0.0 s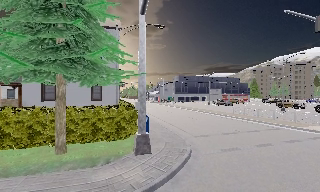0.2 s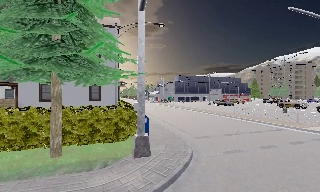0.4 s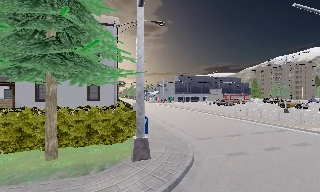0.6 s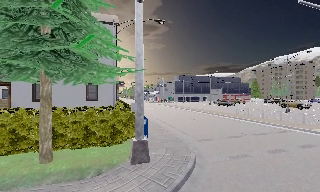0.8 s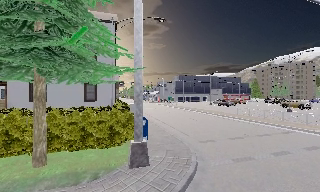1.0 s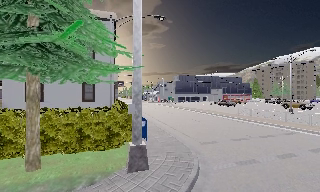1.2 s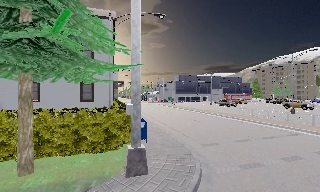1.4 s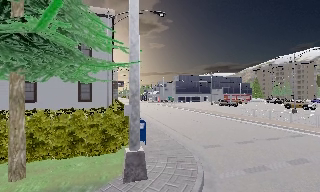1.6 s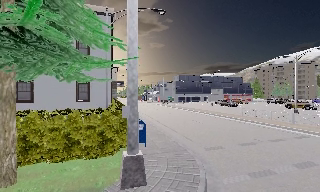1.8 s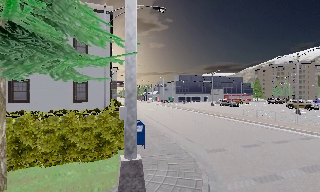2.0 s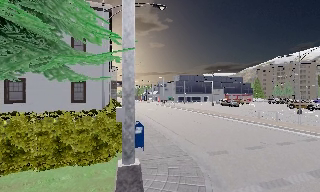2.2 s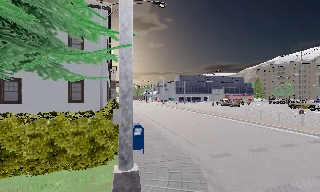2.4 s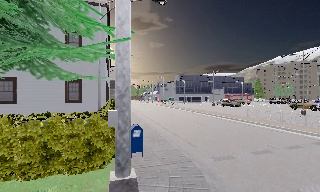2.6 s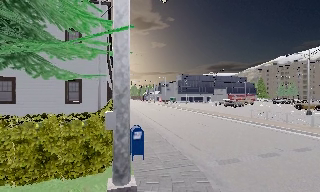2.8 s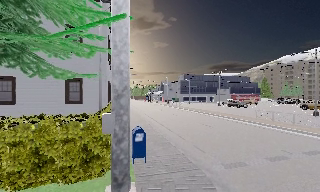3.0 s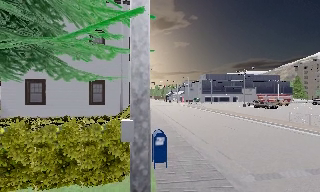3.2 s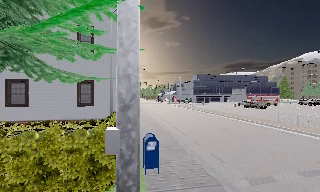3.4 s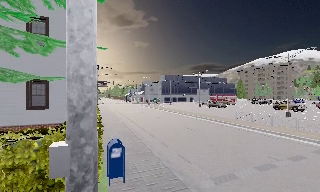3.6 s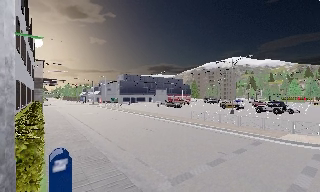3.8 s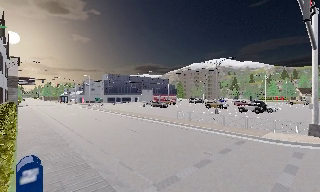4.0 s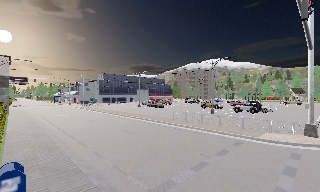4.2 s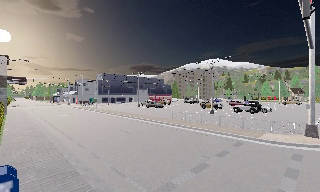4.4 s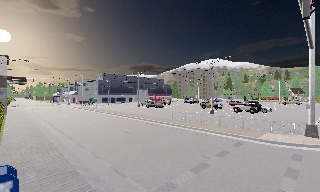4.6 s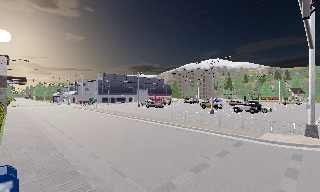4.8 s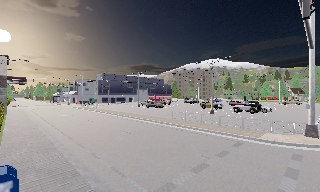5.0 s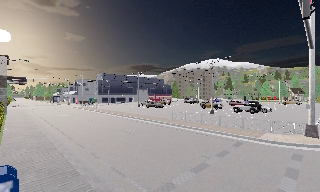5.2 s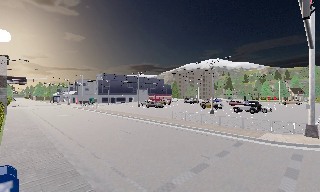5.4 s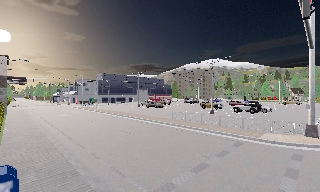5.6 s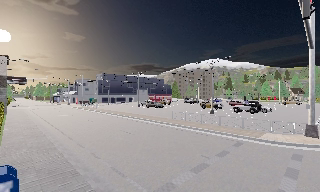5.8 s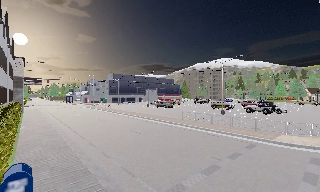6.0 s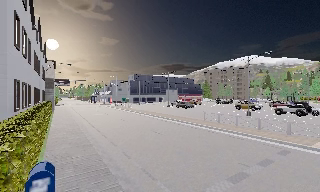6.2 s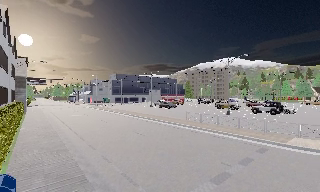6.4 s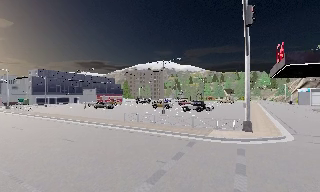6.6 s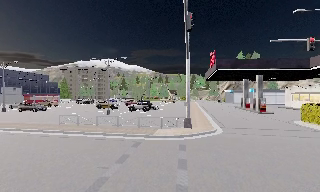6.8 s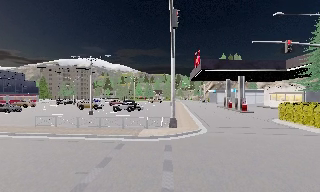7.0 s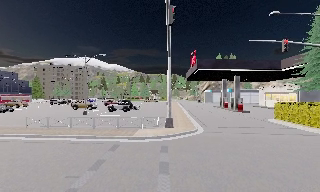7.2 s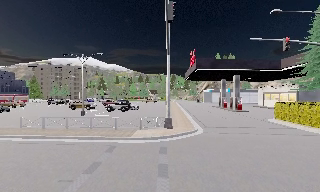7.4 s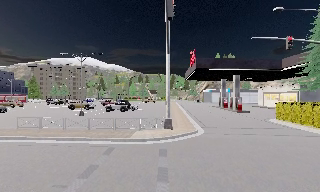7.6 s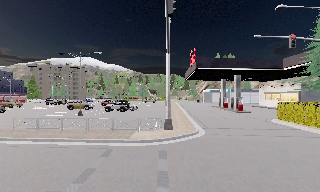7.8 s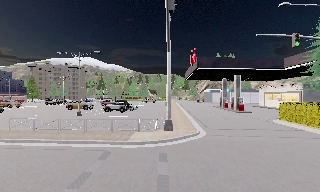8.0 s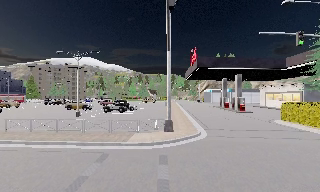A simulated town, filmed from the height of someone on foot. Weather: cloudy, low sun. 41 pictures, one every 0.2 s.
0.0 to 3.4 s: The camera travels forward, about 4.5 m, so what stands in front looms larger.
3.4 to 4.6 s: The camera pans to its right, which is clockwise from overhead, by about 20 degrees. It travels forward, about 1 m, so what stands in front looms larger. It loses speed.
4.6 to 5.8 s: The camera shifts only a little, or ends up much as it began.
5.8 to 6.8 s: The scene slides to the left, as the camera pans about 45 degrees to its right. It travels forward, about 1.5 m.
6.8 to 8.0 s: The camera travels forward, about 1.5 m, so what stands in front looms larger.
The film runs forward here.
